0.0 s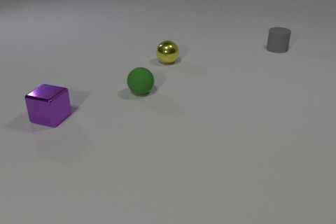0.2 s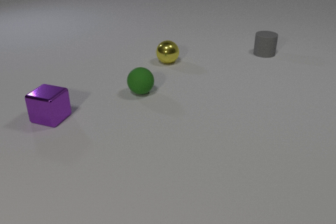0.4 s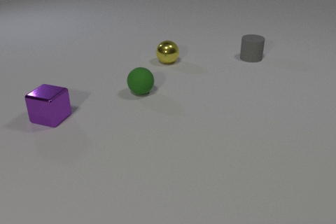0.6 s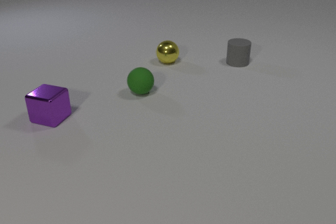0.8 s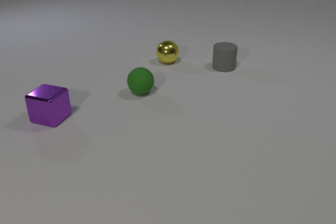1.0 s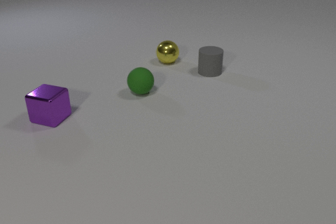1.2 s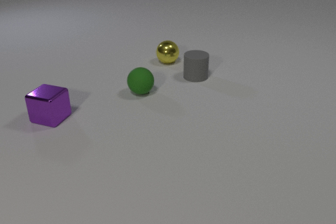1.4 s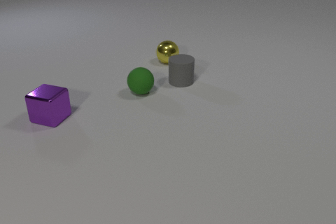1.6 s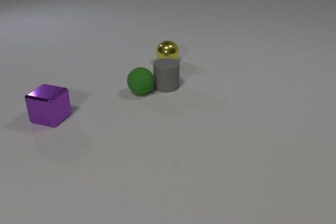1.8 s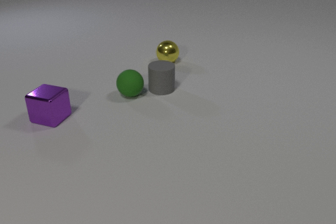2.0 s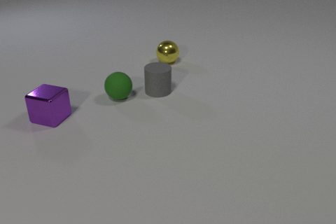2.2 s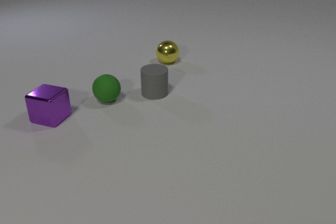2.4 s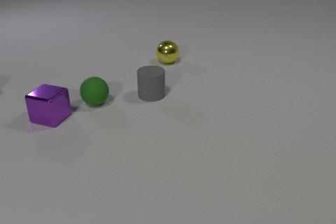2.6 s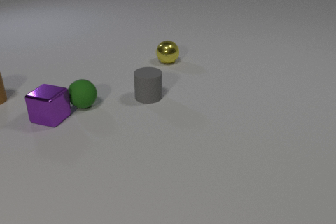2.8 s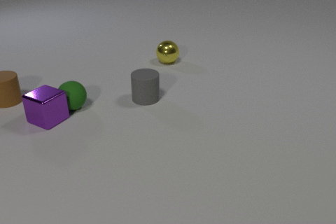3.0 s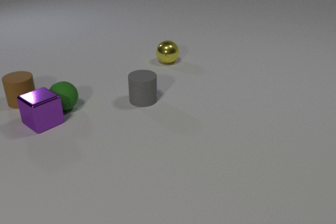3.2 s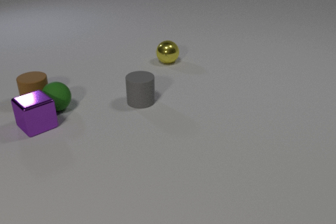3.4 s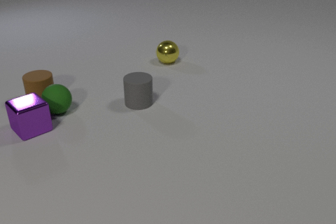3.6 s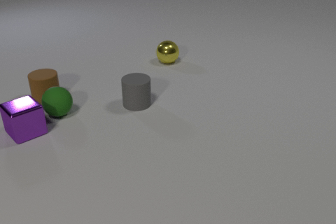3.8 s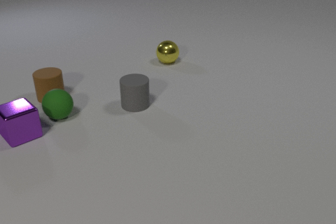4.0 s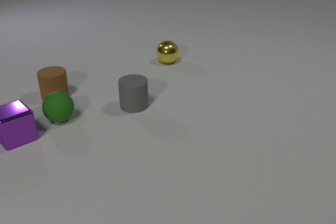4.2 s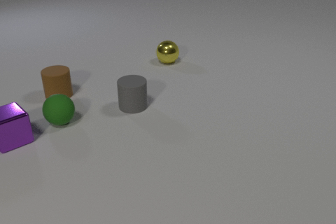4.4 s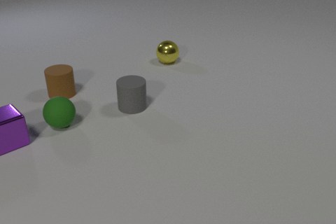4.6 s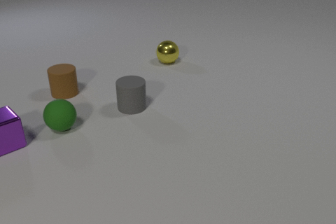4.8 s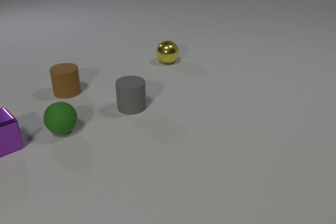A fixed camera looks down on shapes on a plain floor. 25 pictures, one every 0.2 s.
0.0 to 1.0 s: The gray rubber cylinder slides toward the camera and to the left.
1.0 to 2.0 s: The gray rubber cylinder slides to the left and toward the camera. The green rubber sphere rolls to the left and toward the camera. The gray rubber cylinder and the green rubber sphere collide.
2.0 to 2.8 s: The gray rubber cylinder slides toward the camera and to the left. The green rubber sphere rolls to the left. The brown rubber cylinder comes in at the left edge, slides to the right and toward the camera. The green rubber sphere and the purple metal cube collide.
2.8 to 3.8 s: The gray rubber cylinder slides toward the camera and to the left. The green rubber sphere rolls toward the camera and to the left. The brown rubber cylinder slides to the right. The purple metal cube slides to the left and toward the camera. The green rubber sphere and the brown rubber cylinder collide.
3.8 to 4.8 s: The green rubber sphere rolls toward the camera. The brown rubber cylinder slides to the right and away from the camera. The purple metal cube slides to the left and toward the camera.
What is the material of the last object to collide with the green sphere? rubber.
What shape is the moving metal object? cube.
How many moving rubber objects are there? 3.
